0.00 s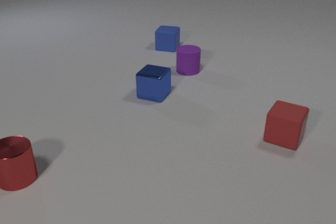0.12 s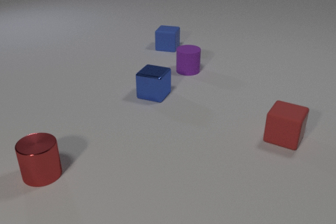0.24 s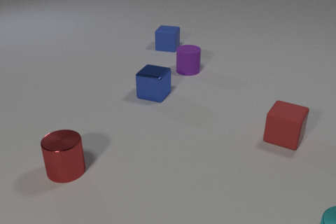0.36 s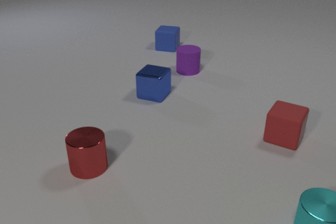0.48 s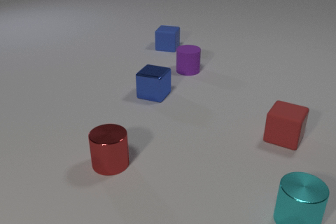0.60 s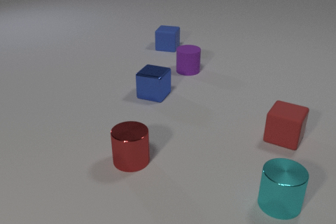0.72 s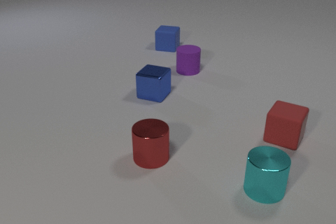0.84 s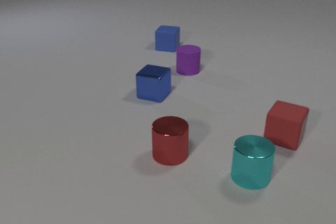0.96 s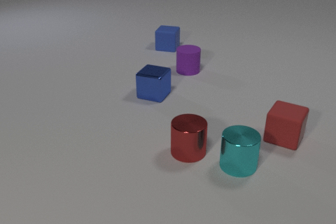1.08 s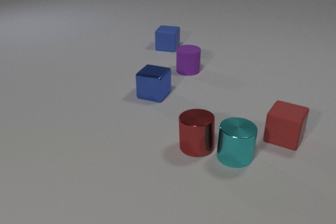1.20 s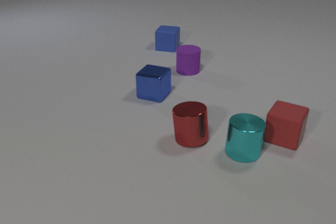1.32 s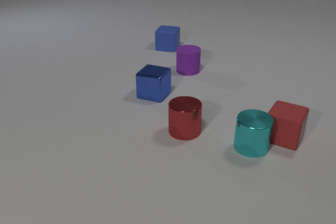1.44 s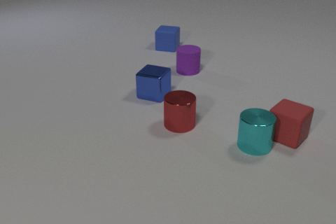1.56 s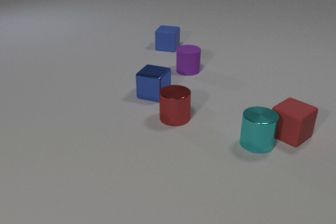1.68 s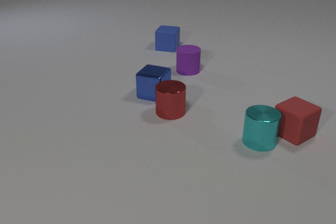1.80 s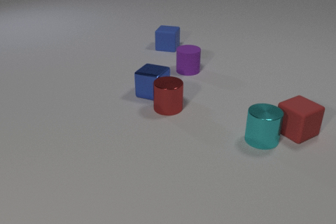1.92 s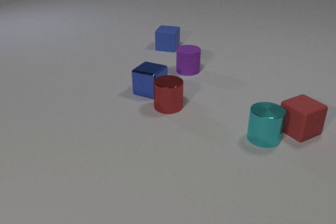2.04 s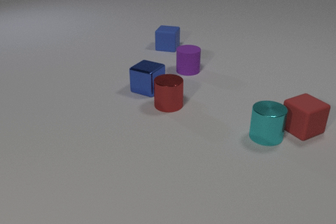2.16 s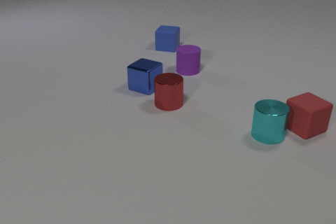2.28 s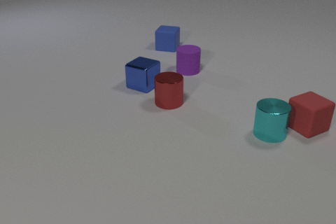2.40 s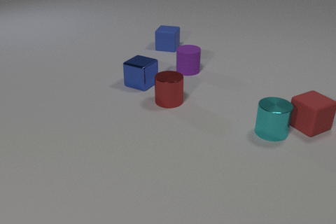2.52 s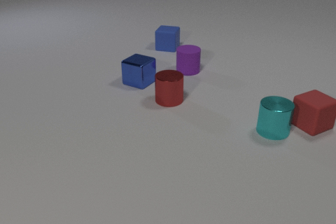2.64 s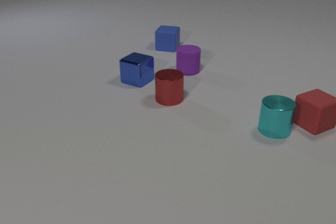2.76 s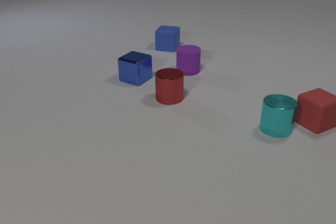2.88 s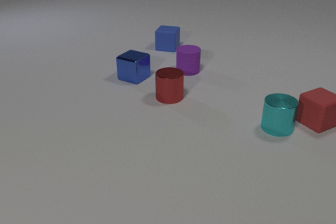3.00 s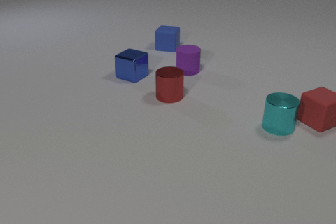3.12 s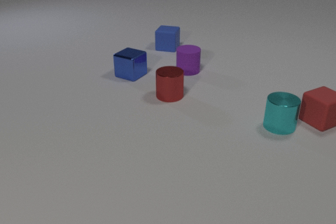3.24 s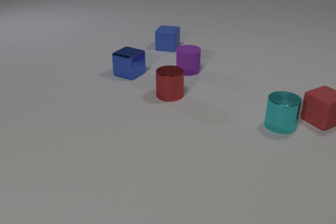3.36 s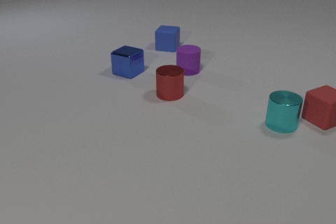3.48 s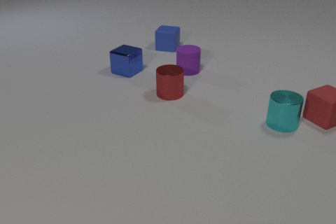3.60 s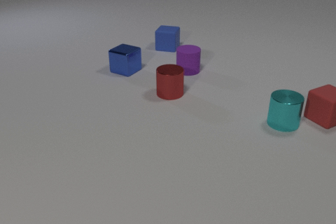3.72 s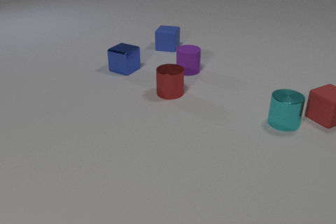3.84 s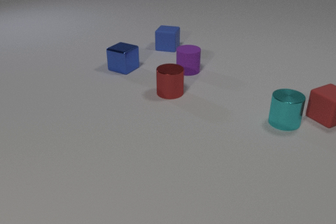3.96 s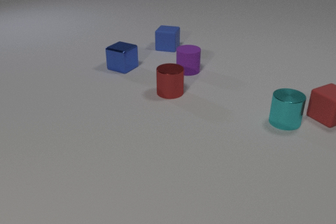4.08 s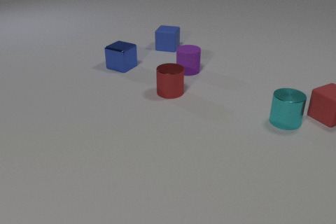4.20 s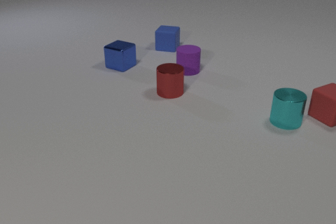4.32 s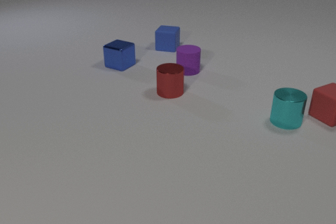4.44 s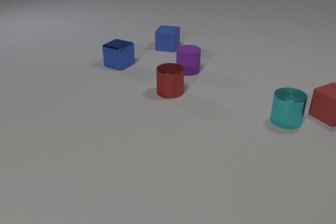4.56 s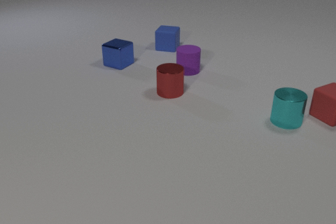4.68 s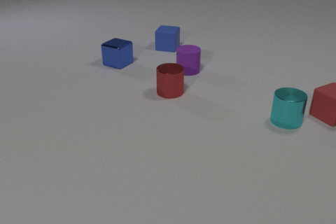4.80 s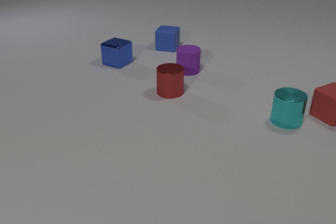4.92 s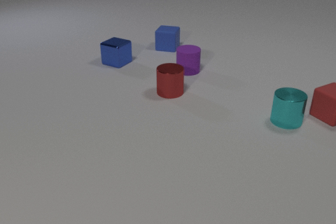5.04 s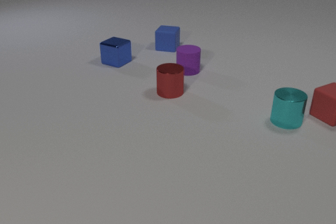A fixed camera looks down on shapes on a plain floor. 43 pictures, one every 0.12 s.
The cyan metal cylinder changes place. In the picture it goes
away from the camera.
The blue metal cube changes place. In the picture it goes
away from the camera.
0.00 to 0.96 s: The cyan metal cylinder comes in at the bottom edge, slides to the left and away from the camera. The red metal cylinder slides to the right.
0.96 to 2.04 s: The cyan metal cylinder slides away from the camera and to the right. The red metal cylinder slides away from the camera. The blue metal cube slides away from the camera and to the left. The red rubber cube slides away from the camera and to the right, spins so that its near face slides to the left, clockwise seen from above. The cyan metal cylinder and the red metal cylinder collide. The cyan metal cylinder and the red rubber cube collide. The red metal cylinder and the blue metal cube collide.
2.04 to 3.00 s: The cyan metal cylinder slides away from the camera and to the right. The red metal cylinder slides away from the camera. The blue metal cube slides away from the camera and to the left. The red rubber cube slides away from the camera and to the right.
3.00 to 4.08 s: The cyan metal cylinder slides away from the camera. The red metal cylinder slides away from the camera. The blue metal cube slides away from the camera and to the left. The red rubber cube slides away from the camera and to the right.
4.08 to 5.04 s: The blue metal cube slides away from the camera.
How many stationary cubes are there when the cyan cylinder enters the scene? 3.
What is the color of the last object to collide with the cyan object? red.
How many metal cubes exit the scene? 0.
